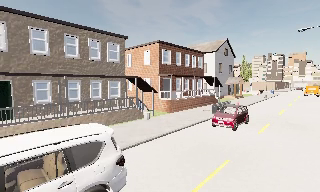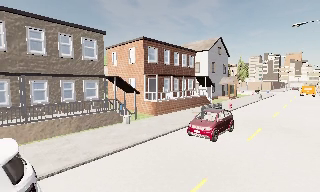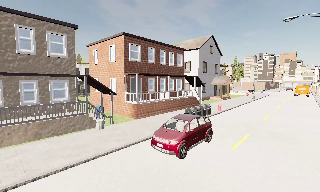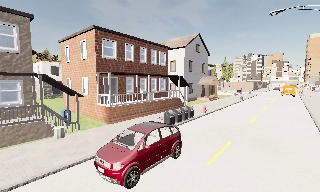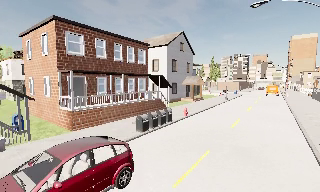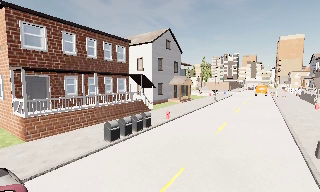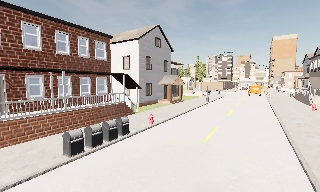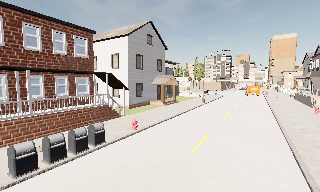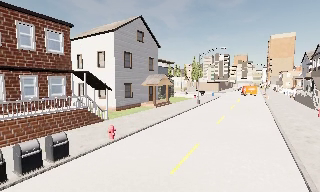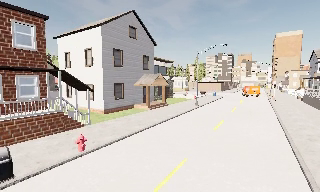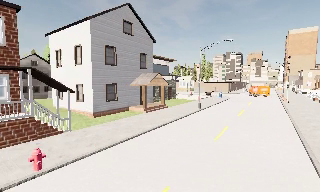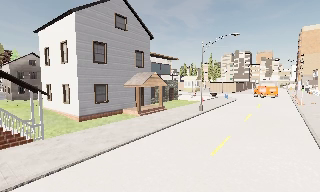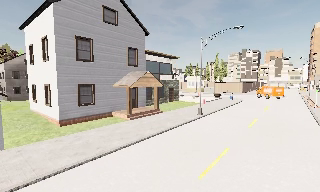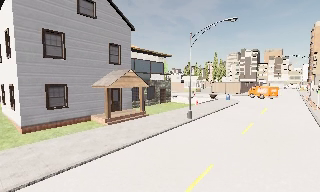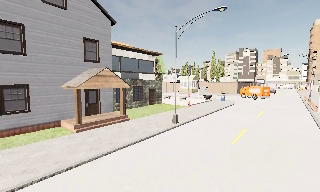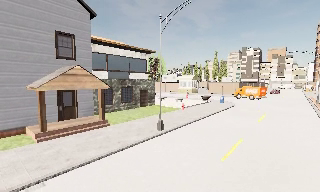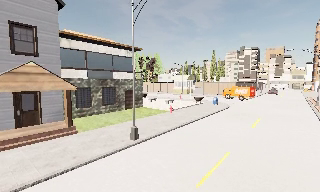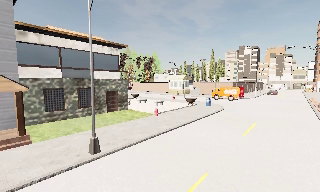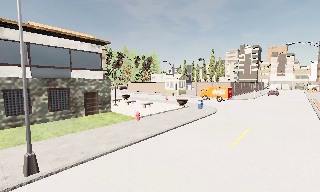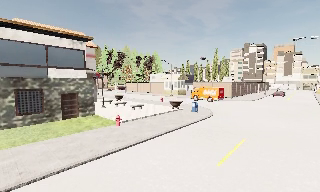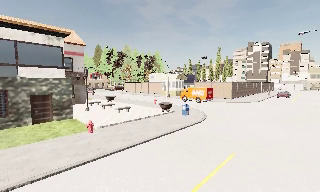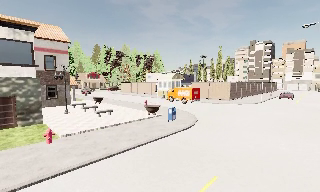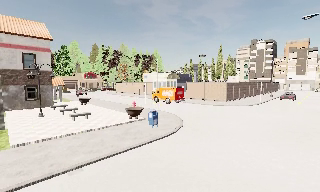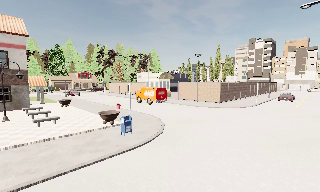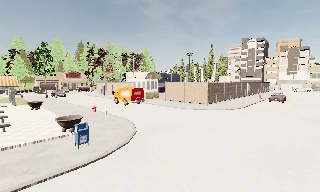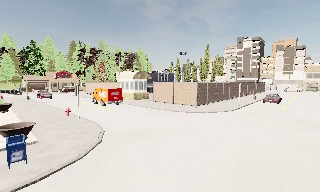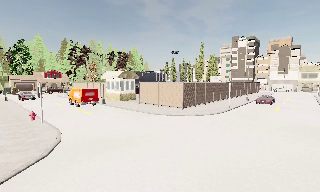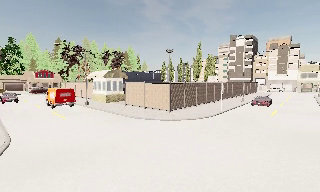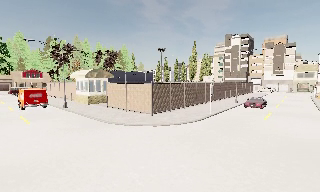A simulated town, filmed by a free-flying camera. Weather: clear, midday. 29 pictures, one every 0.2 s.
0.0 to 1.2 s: The scene slides to the left, as the camera pans about 15 degrees to its right. It travels forward and to its right, about 11 m, so what stands in front looms larger.
1.2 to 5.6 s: The camera travels forward and to its right, about 50 m, so what stands in front looms larger.
The film runs forward here.
